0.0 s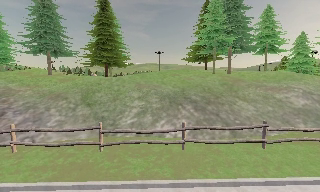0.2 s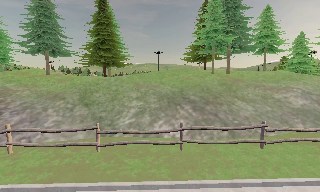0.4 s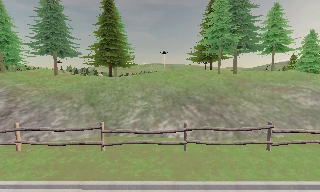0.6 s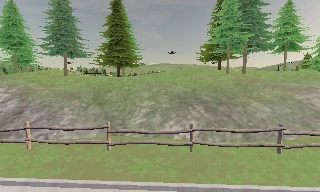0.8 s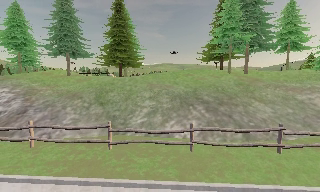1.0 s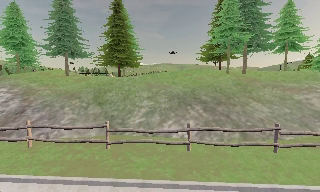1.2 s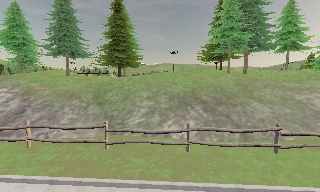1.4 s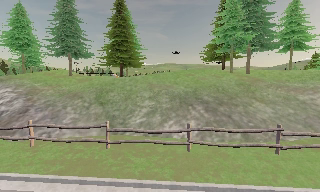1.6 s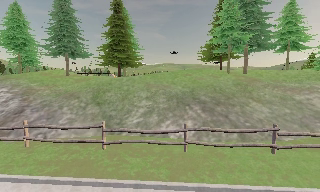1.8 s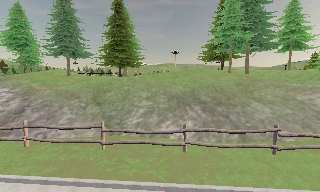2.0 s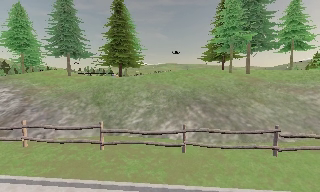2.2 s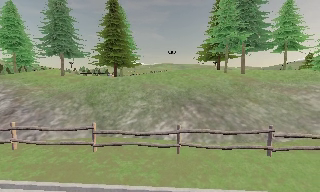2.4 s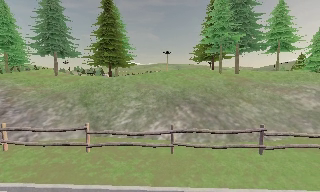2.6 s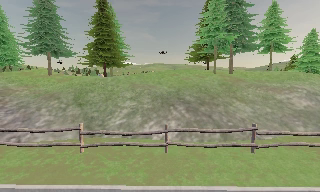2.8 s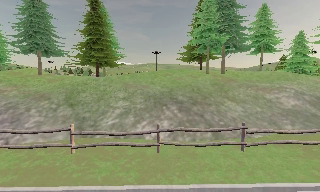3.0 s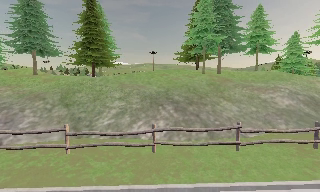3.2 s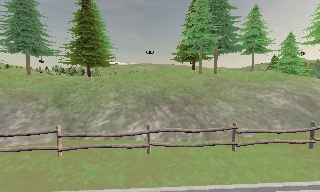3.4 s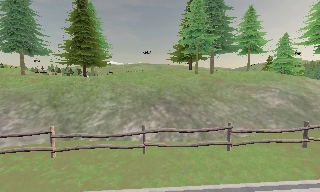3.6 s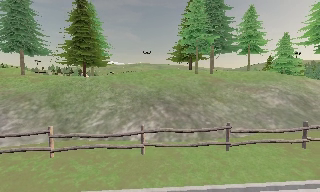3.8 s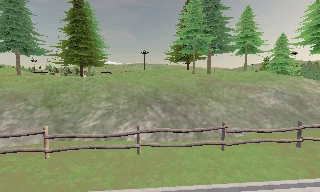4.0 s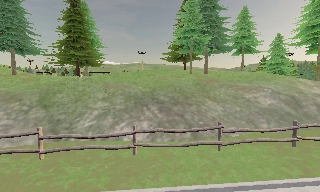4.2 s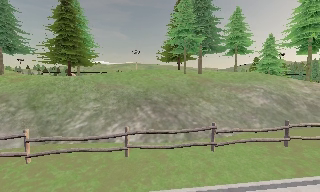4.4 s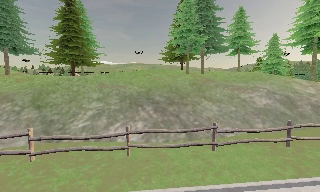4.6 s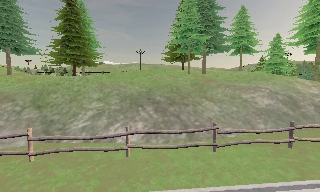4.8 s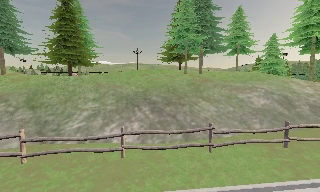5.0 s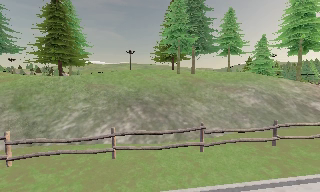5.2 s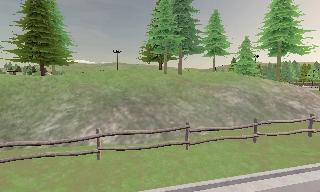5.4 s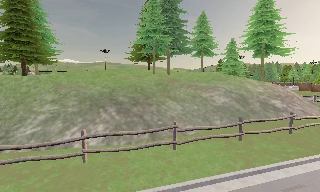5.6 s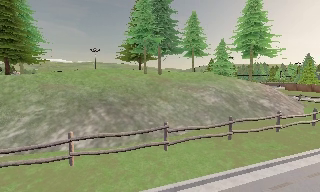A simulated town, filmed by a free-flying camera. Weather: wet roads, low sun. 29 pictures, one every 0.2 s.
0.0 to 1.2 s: The camera travels to its right, about 0.5 m.
1.2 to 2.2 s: The camera shifts only a little, or ends up much as it began.
2.2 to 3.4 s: The camera travels to its right, about 0.5 m, so close, fixed things drift to the left.
3.4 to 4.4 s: The camera shifts only a little, or ends up much as it began.
4.4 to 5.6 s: The scene slides to the left, as the camera pans about 15 degrees to its right. It travels to its right, about 0.5 m, so close, fixed things drift to the left.
The film runs forward here.
